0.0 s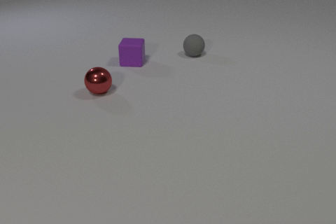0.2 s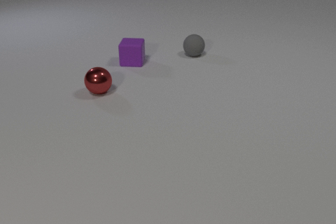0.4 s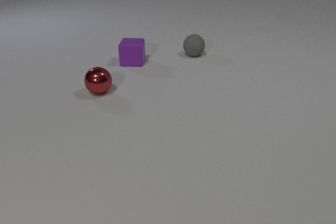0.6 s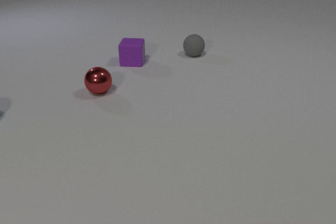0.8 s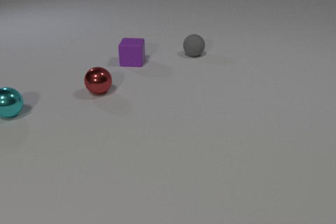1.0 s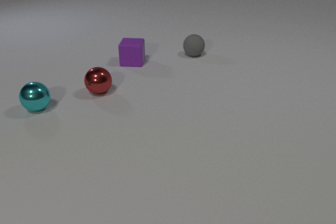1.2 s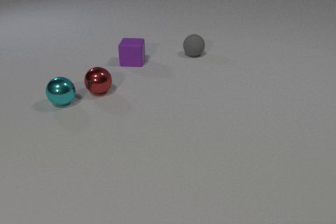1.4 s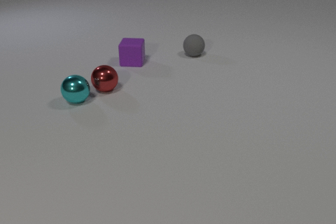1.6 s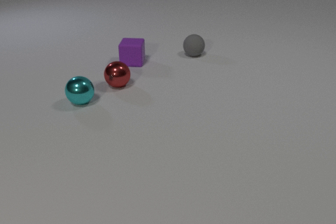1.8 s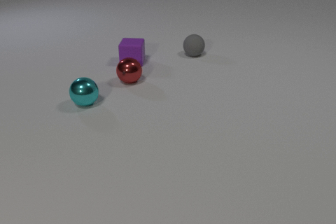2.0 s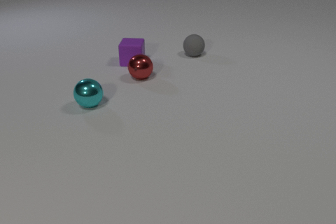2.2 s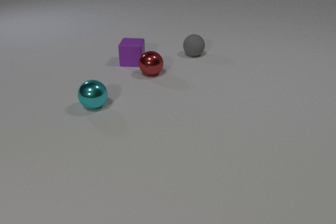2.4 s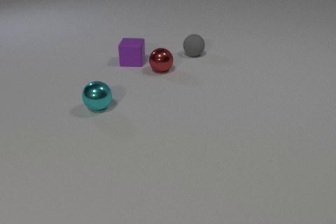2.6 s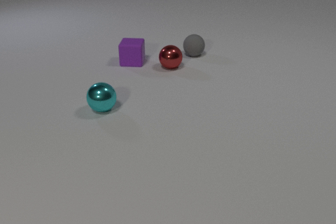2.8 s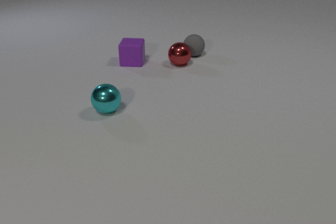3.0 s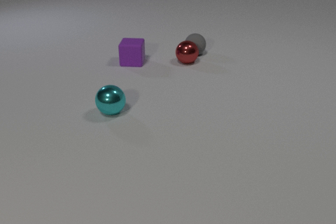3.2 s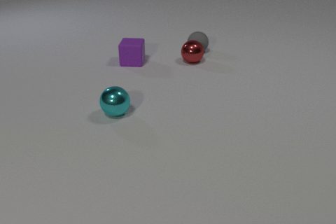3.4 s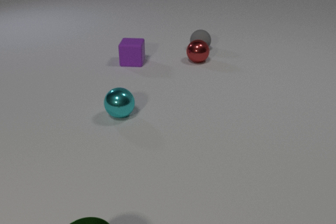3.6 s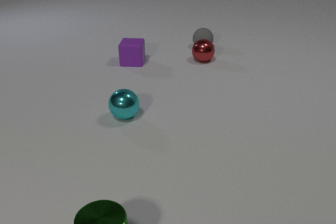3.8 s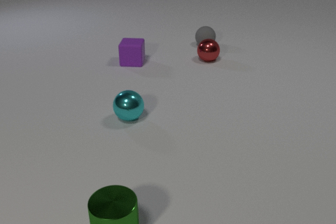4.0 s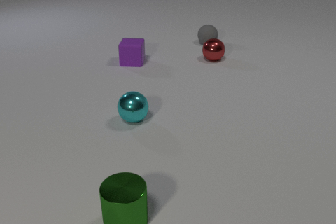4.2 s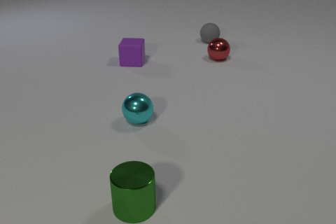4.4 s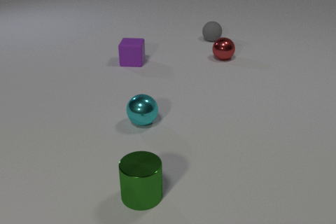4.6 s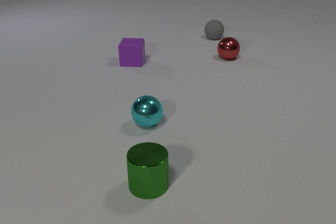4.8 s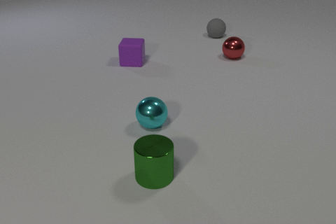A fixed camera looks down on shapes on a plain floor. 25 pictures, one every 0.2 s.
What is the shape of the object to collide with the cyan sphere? sphere.
What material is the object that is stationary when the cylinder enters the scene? rubber.
What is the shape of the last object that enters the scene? cylinder.
0.0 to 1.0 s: The cyan metal sphere comes in at the left edge, rolls to the right.
1.0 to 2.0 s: The cyan metal sphere rolls to the right. The red metal sphere rolls to the right and away from the camera. The cyan metal sphere and the red metal sphere collide.
2.0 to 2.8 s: The cyan metal sphere rolls to the right and toward the camera. The red metal sphere rolls to the right and away from the camera.
2.8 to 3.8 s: The cyan metal sphere rolls to the right and toward the camera. The red metal sphere rolls to the right and away from the camera. The gray rubber sphere rolls away from the camera and to the right. The green metal cylinder comes in at the bottom edge, slides away from the camera and to the right. The red metal sphere and the gray rubber sphere collide.
3.8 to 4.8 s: The cyan metal sphere rolls to the right and toward the camera. The red metal sphere rolls to the right and away from the camera. The gray rubber sphere rolls away from the camera. The green metal cylinder slides away from the camera and to the right.
